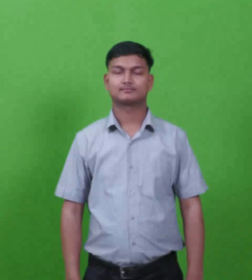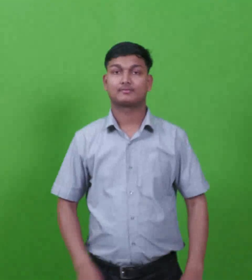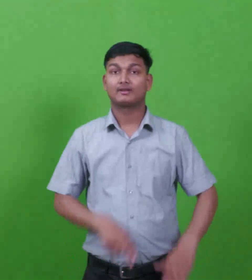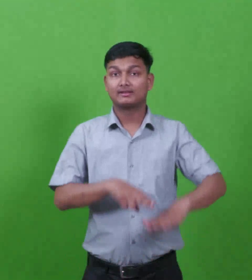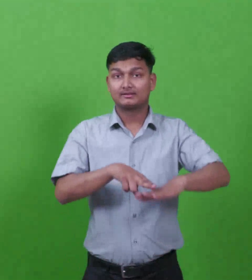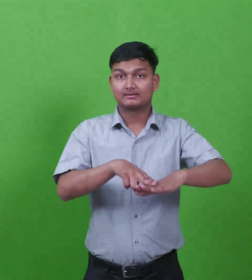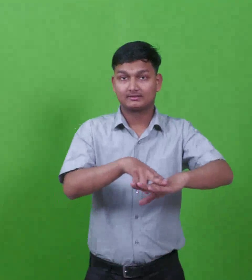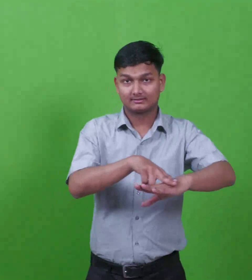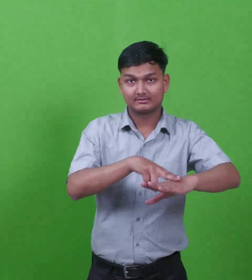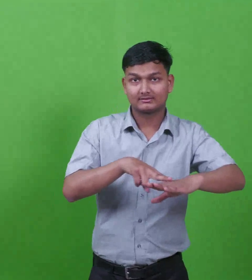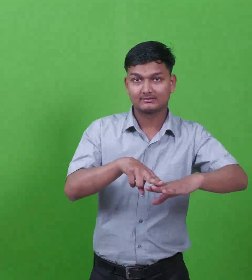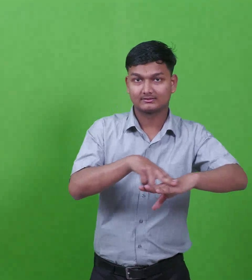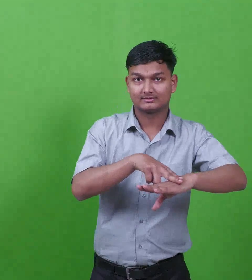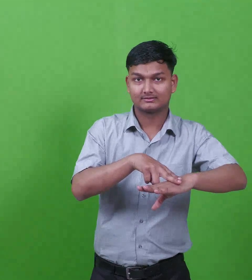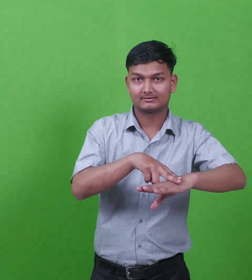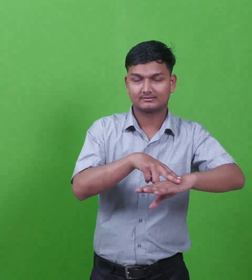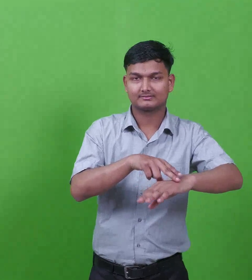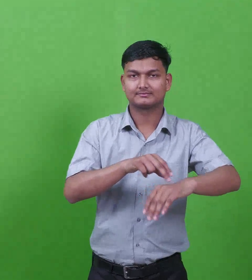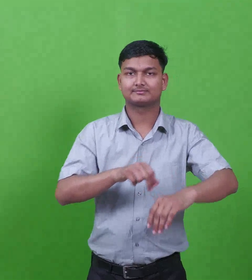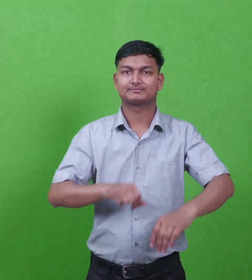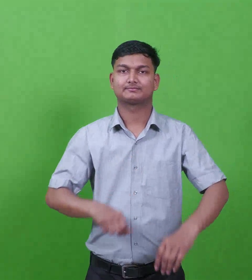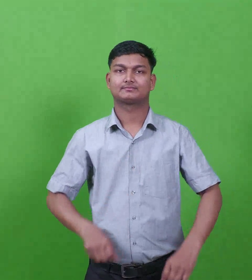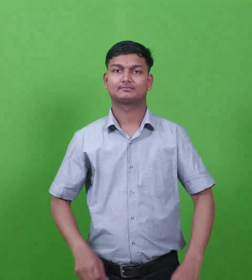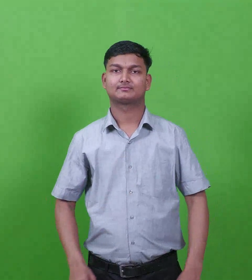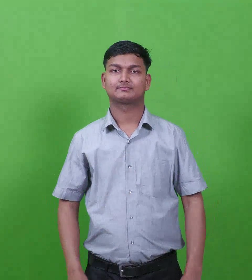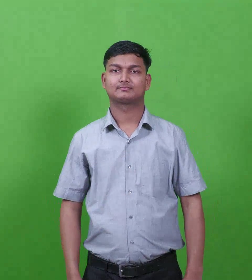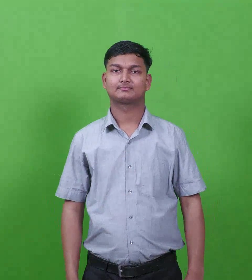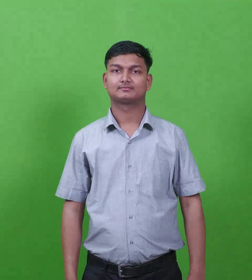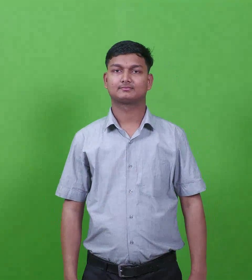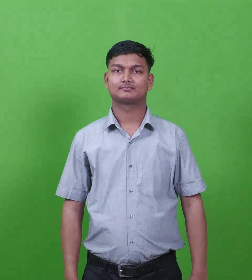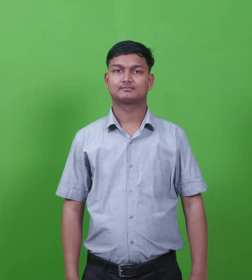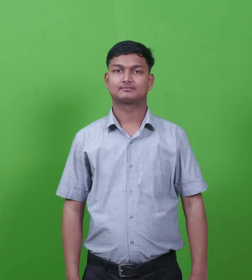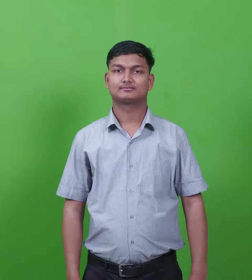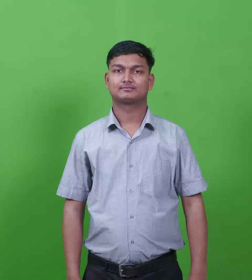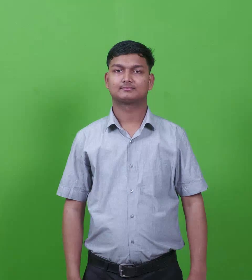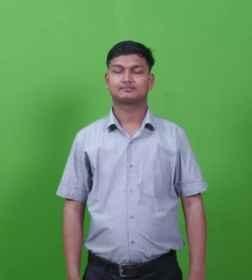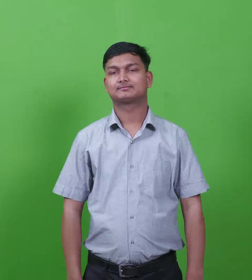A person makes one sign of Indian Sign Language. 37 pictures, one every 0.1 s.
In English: dothan
